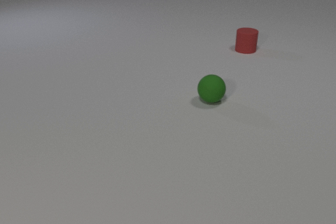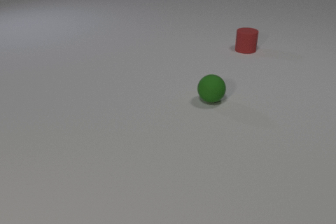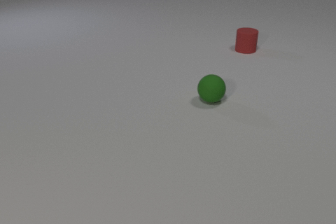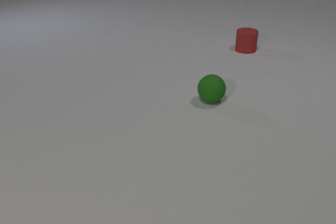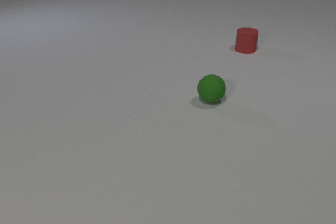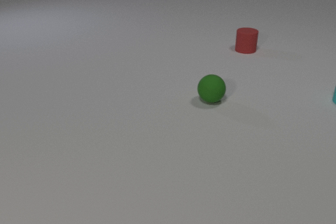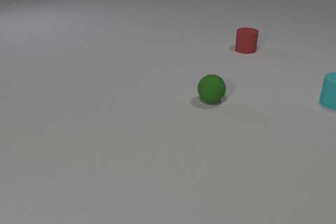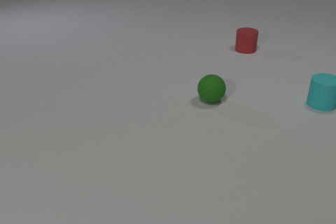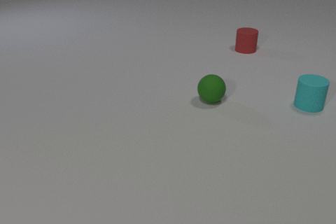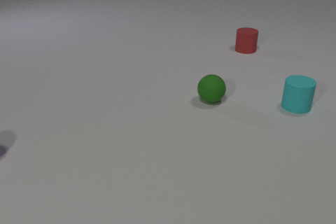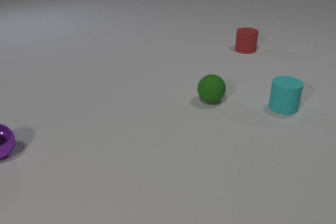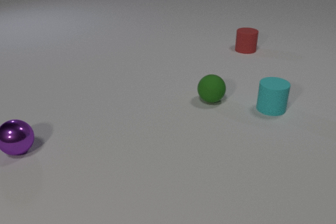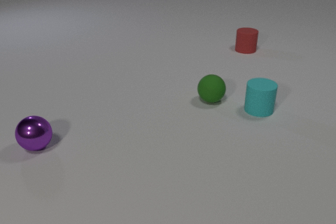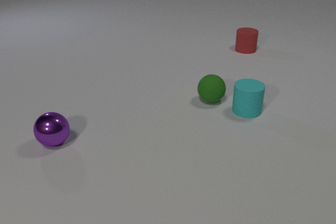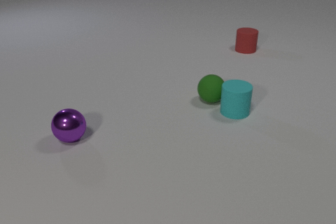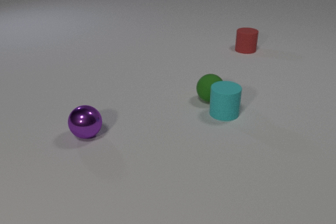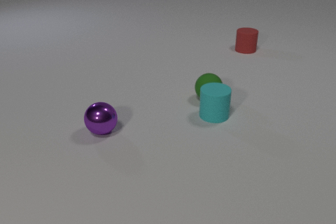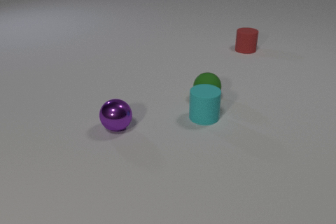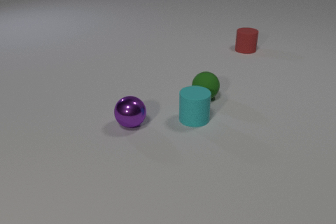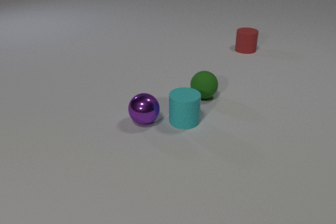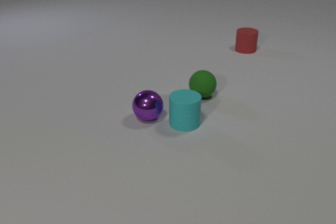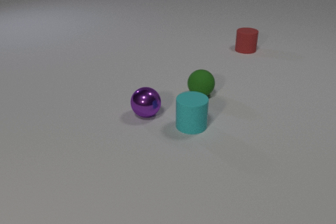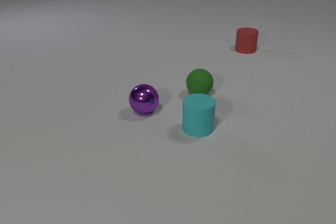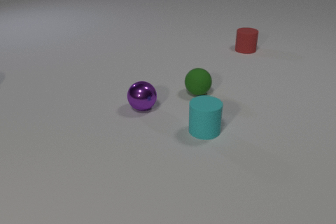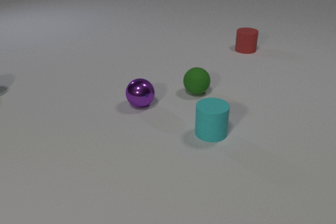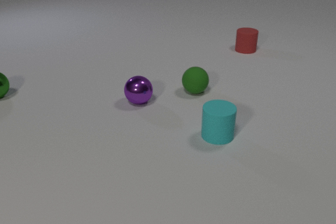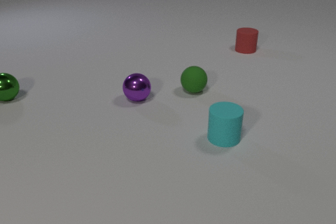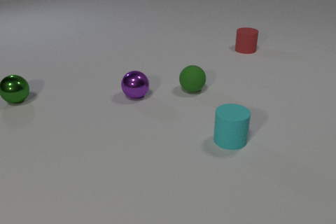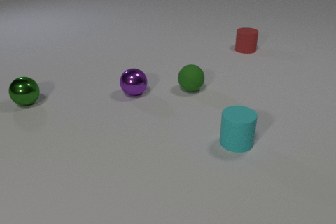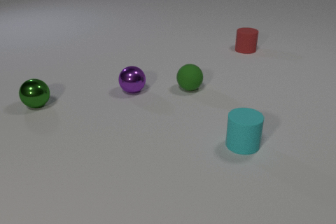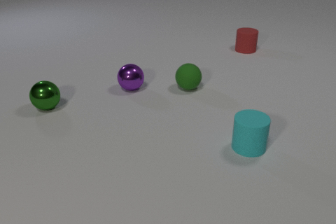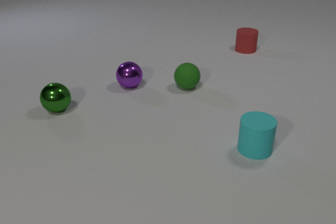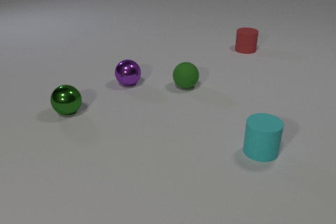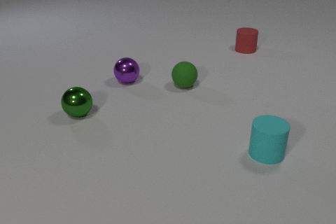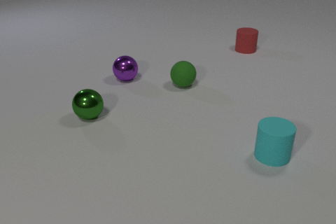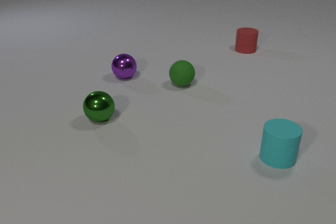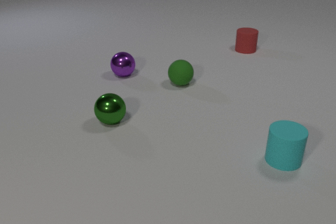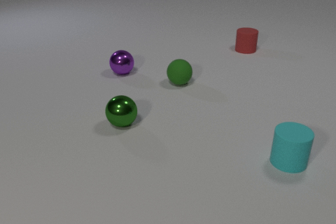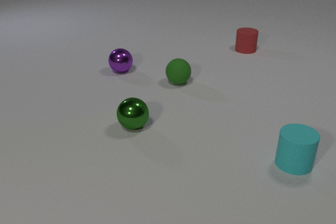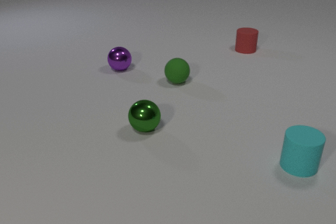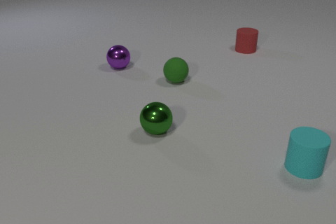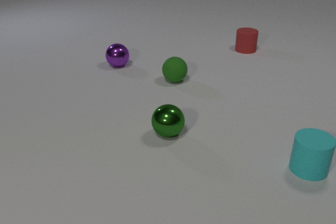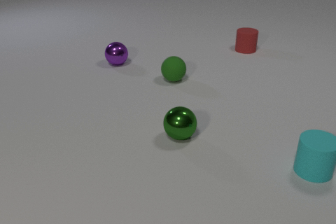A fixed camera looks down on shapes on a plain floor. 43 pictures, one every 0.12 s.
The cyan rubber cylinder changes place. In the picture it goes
toward the camera.
0.00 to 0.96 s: The cyan rubber cylinder comes in at the right edge, slides to the left and toward the camera.
0.96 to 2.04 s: The cyan rubber cylinder slides to the left and toward the camera. The purple metal sphere comes in at the left edge, rolls to the right. The cyan rubber cylinder and the green rubber sphere collide.
2.04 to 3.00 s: The cyan rubber cylinder slides toward the camera and to the right. The purple metal sphere rolls away from the camera and to the right. The green metal sphere comes in at the left edge, rolls toward the camera and to the right. The green rubber sphere rolls away from the camera and to the left. The cyan rubber cylinder and the purple metal sphere collide.
3.00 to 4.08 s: The cyan rubber cylinder slides to the right and toward the camera. The purple metal sphere rolls away from the camera. The green metal sphere rolls to the right and toward the camera. The green rubber sphere rolls away from the camera and to the left.
4.08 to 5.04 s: The cyan rubber cylinder slides to the right. The purple metal sphere rolls away from the camera. The green metal sphere rolls to the right and toward the camera. The green rubber sphere rolls away from the camera and to the left.
How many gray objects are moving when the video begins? 0.
What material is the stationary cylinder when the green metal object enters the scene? rubber.
What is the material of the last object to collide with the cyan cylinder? metal.
